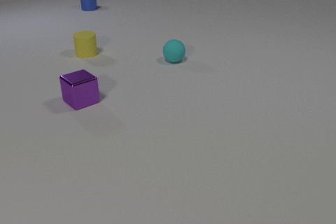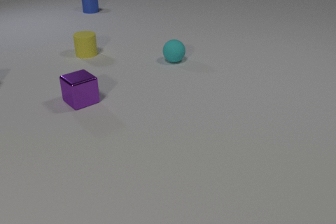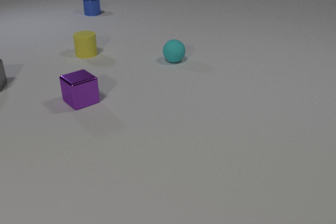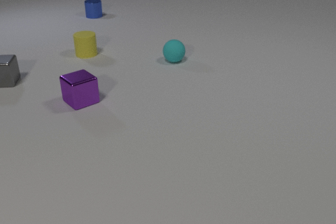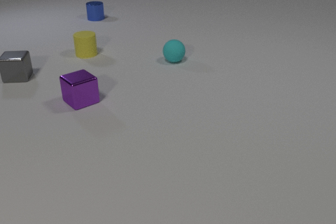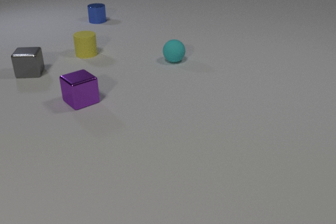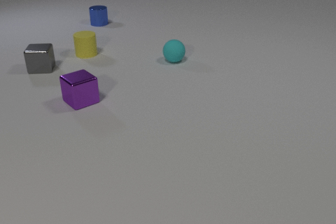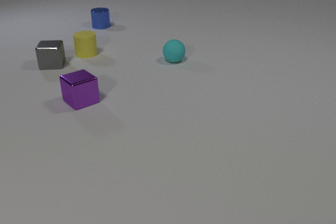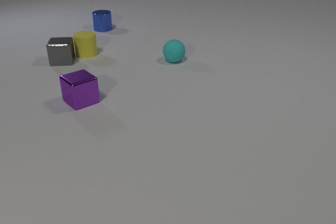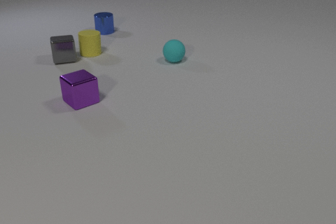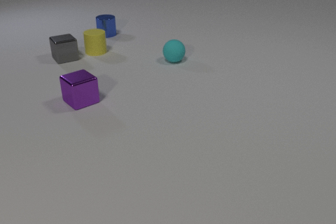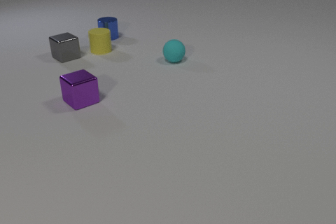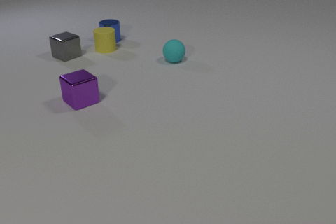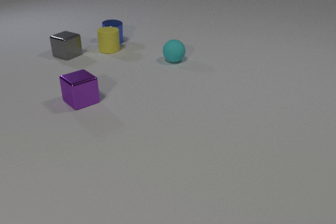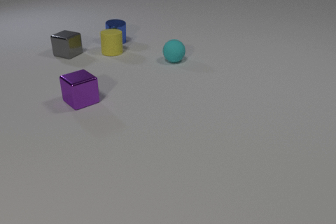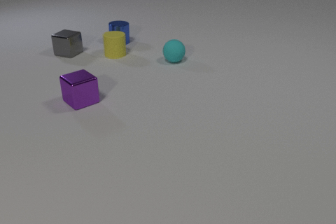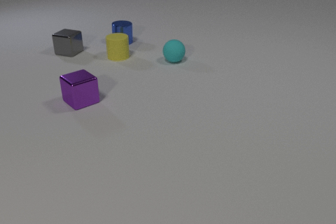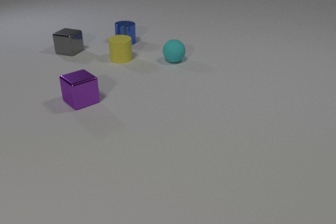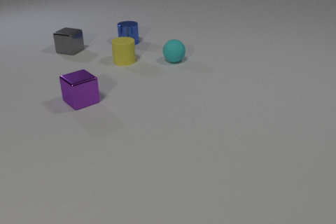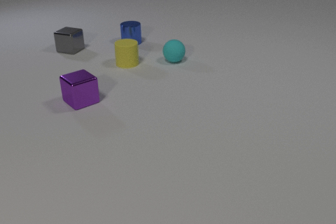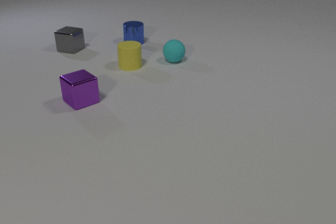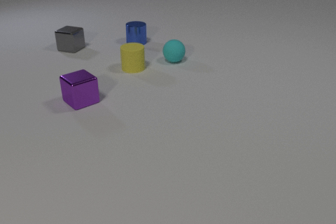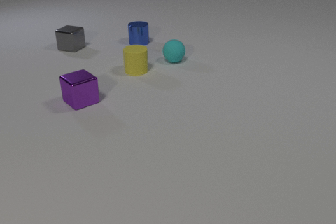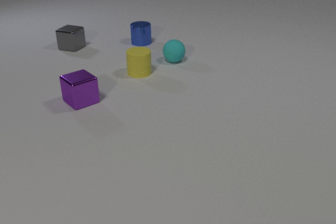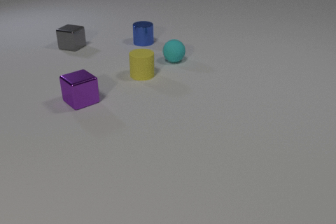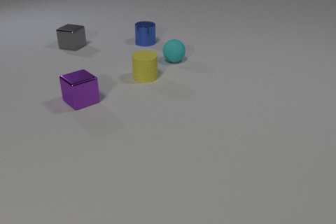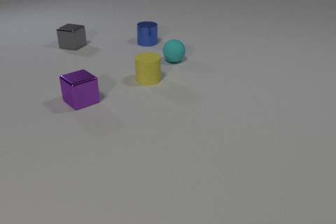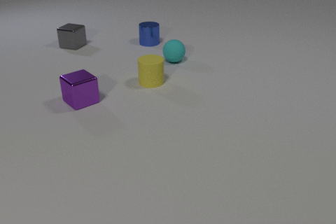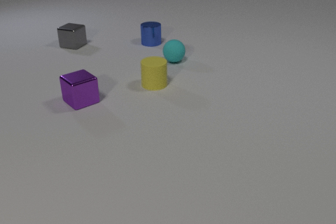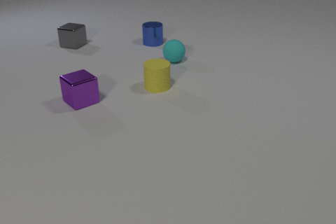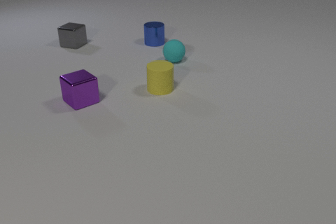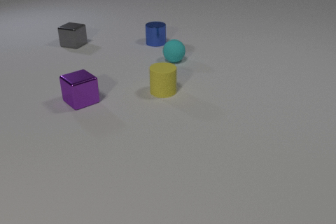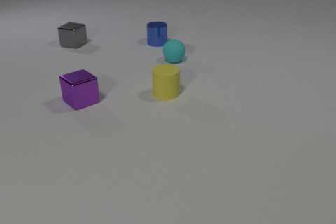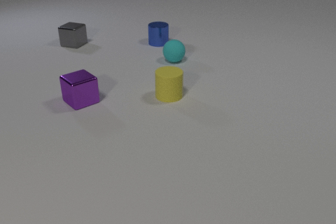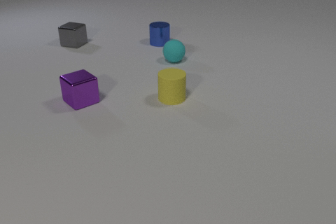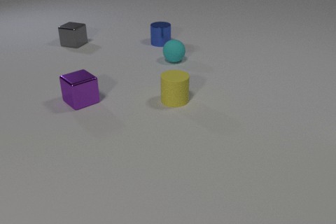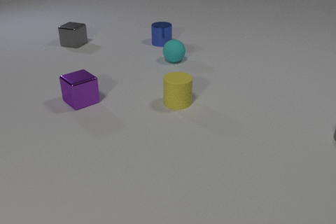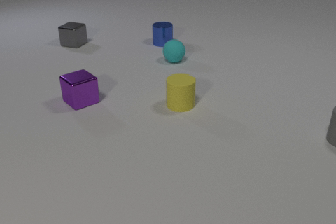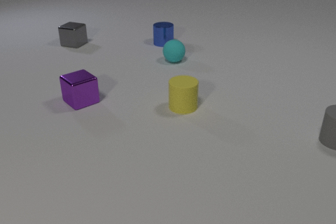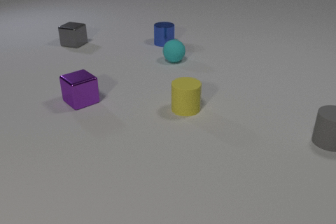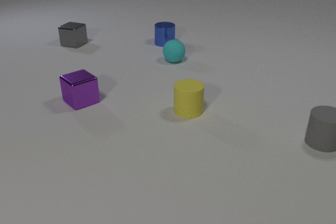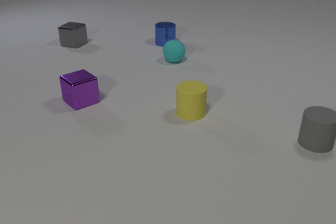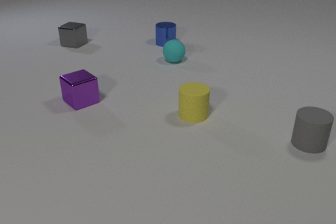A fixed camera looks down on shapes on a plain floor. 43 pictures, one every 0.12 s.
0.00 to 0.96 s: The gray metal cube comes in at the left edge, slides to the right and away from the camera. The blue metal cylinder slides toward the camera.
0.96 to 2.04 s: The gray metal cube slides away from the camera, spins counterclockwise seen from above by about 60 degrees, its near face sliding to the right. The yellow rubber cylinder slides to the right and toward the camera. The blue metal cylinder slides toward the camera and to the right. The gray metal cube and the yellow rubber cylinder collide. The yellow rubber cylinder and the blue metal cylinder collide.
2.04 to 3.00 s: The gray metal cube slides away from the camera. The yellow rubber cylinder slides toward the camera and to the right. The blue metal cylinder slides to the right.
3.00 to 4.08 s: The gray metal cube slides away from the camera. The yellow rubber cylinder slides toward the camera and to the right. The blue metal cylinder slides to the right.
4.08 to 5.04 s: The yellow rubber cylinder slides toward the camera and to the right. The blue metal cylinder slides to the right. The gray rubber cylinder comes in at the right edge, slides to the left and toward the camera.
How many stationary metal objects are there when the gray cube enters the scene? 1.
What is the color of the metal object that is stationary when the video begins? purple.
Are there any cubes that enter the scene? yes.
